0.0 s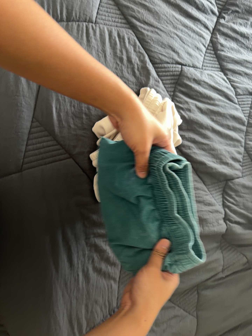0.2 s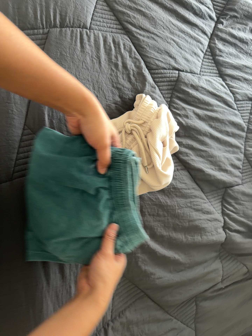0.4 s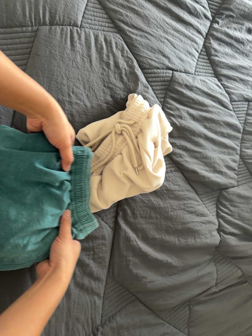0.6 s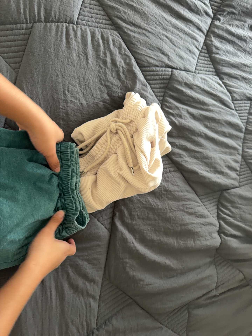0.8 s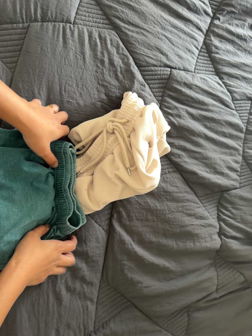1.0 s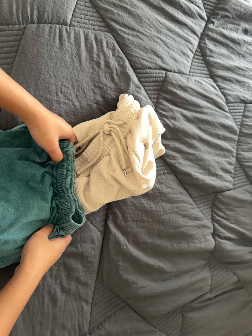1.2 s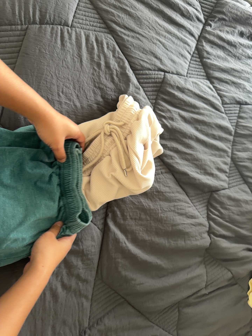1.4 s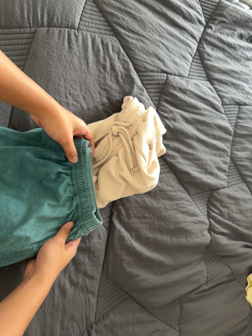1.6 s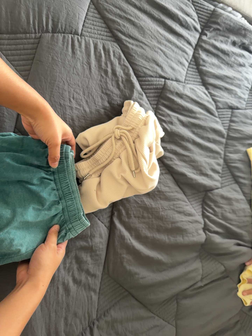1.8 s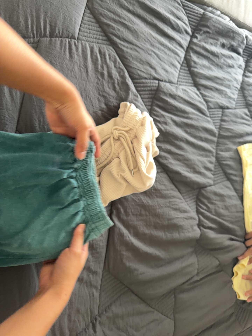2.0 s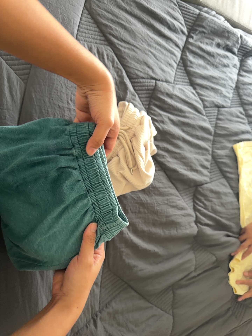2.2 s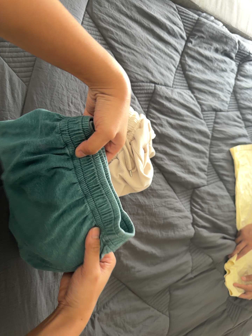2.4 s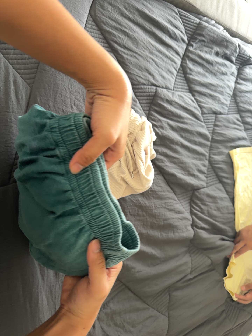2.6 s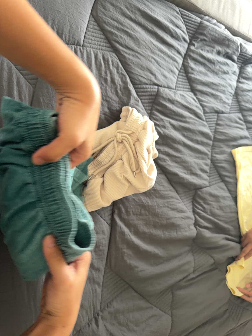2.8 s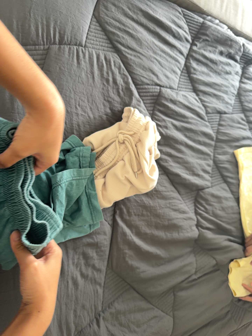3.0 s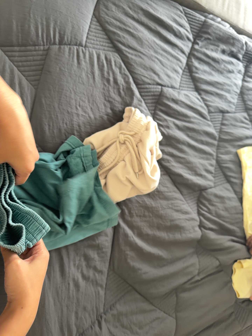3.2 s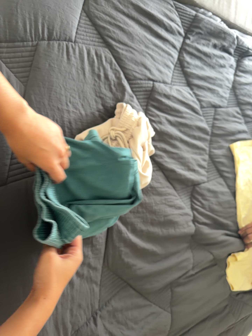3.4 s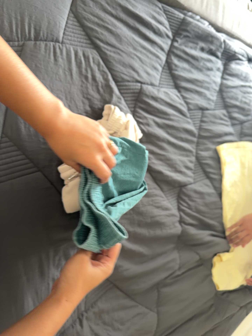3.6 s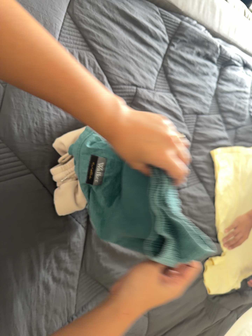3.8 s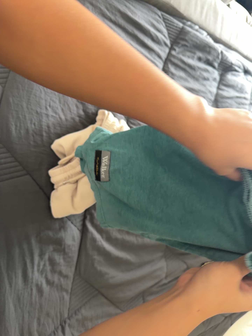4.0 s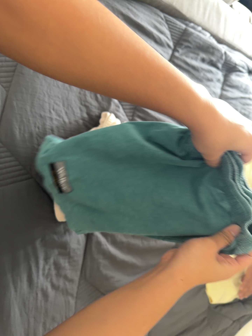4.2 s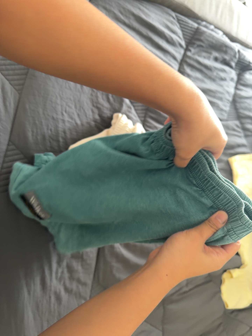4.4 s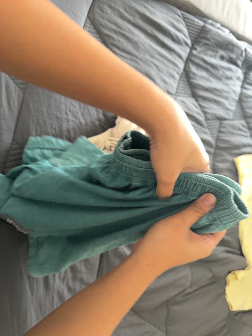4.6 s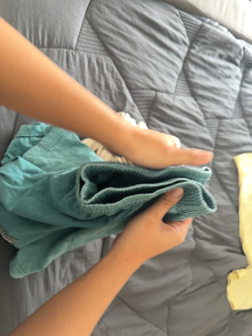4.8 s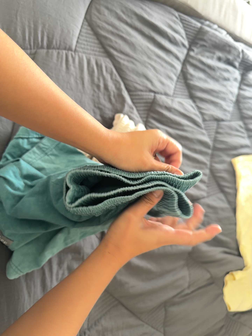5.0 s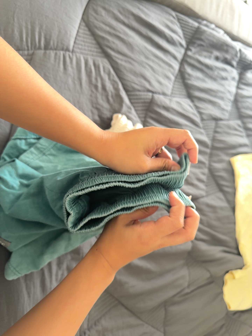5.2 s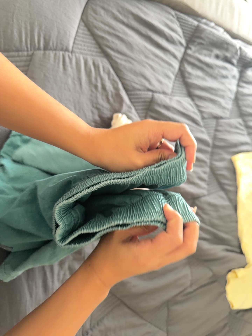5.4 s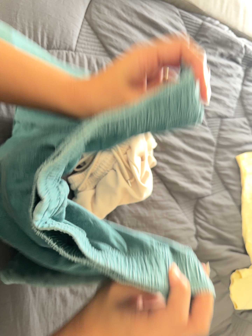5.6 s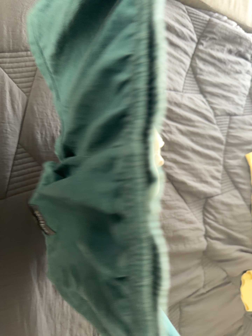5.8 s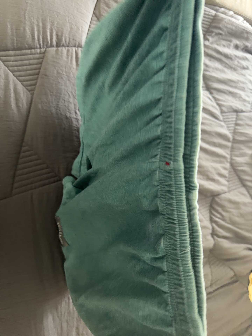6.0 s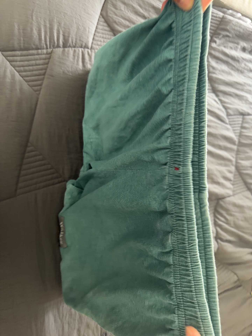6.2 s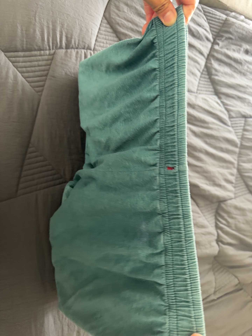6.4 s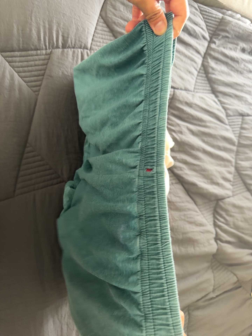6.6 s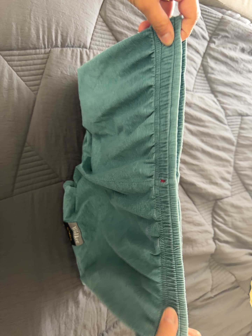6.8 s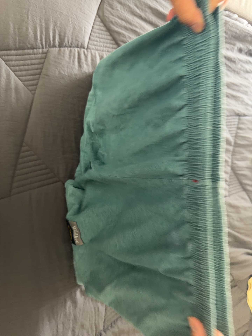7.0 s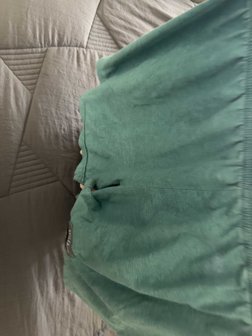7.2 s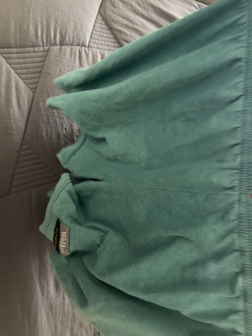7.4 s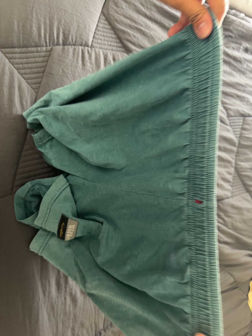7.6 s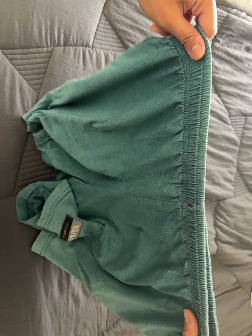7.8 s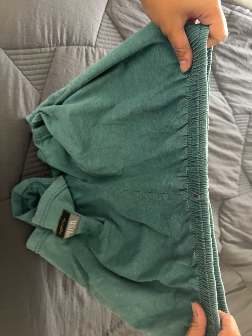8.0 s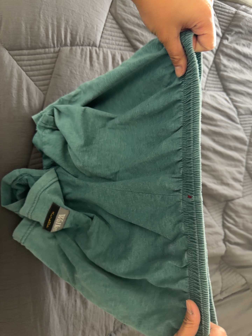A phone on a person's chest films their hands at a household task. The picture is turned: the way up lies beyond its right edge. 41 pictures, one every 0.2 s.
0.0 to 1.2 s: The camera shifts only a little, or ends up much as it began.
1.2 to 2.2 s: The camera travels to its left and backward, about 10 cm.
2.2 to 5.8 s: The camera shifts only a little, or ends up much as it began.
5.8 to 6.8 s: The camera keeps its place and its aim.
6.8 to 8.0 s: The camera shifts only a little, or ends up much as it began.
The film runs backward here.
